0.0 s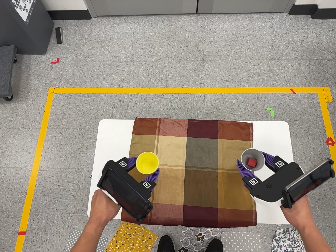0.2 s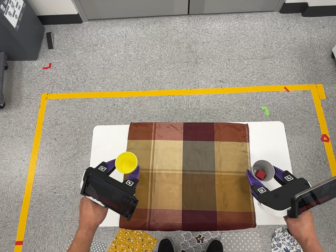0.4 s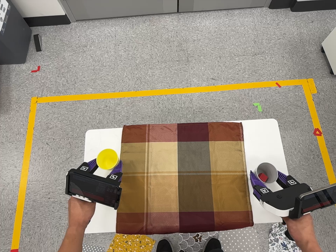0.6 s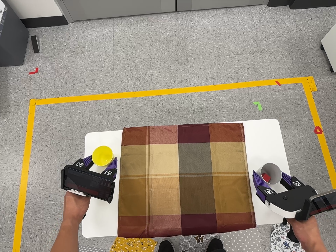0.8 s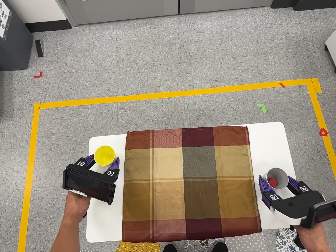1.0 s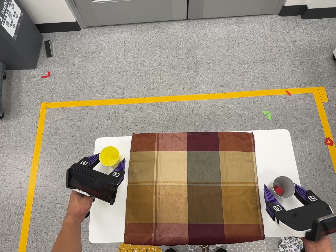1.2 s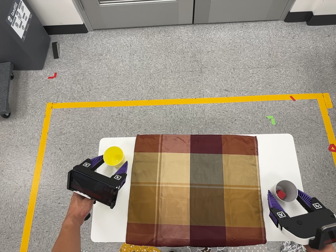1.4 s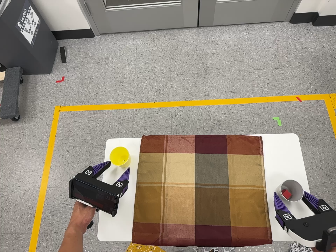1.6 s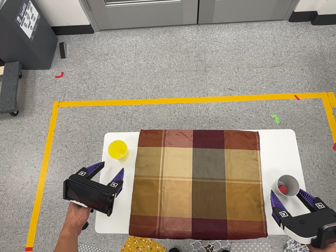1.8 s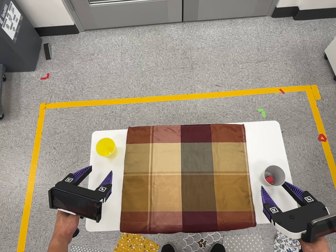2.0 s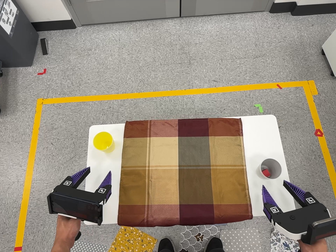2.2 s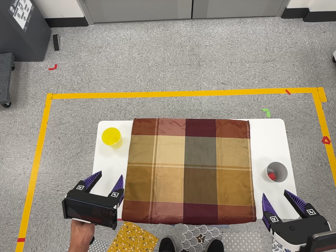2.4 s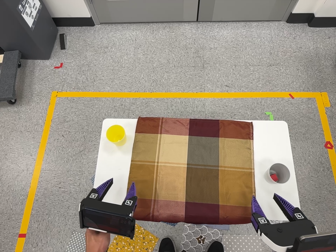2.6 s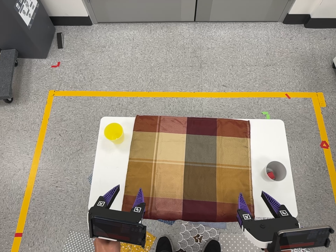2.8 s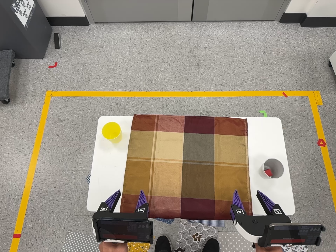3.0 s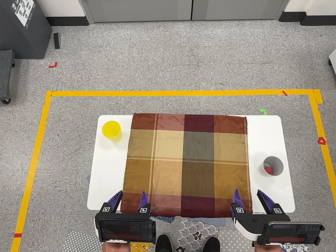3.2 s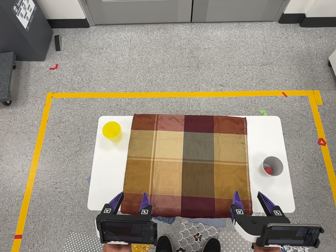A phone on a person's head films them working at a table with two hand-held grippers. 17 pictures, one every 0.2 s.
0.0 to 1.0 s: The camera travels toward the top of its view, about 6 cm, so close, fixed things drift downward.
1.0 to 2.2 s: The camera travels toward the bottom of its view and backward, about 9 cm, so close, fixed things drift upward.
2.2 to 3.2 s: The camera travels toward the bottom of its view, about 5 cm, so close, fixed things drift upward.
The film runs backward here.
